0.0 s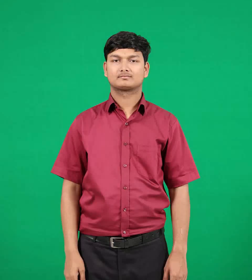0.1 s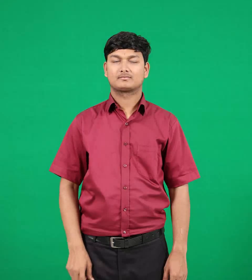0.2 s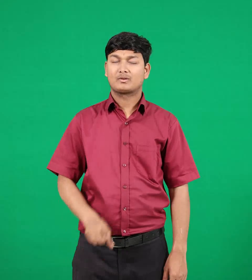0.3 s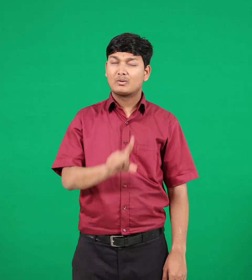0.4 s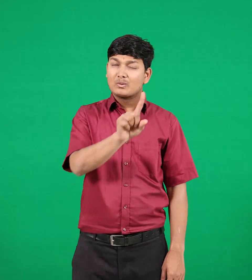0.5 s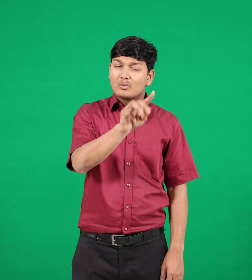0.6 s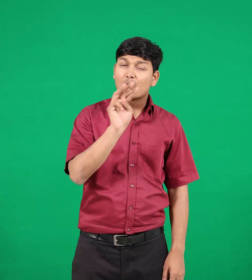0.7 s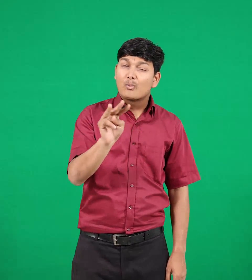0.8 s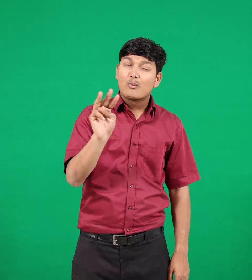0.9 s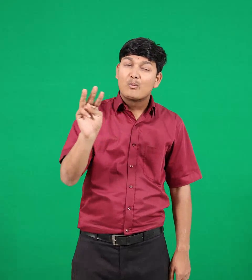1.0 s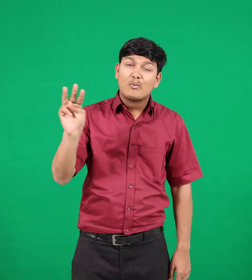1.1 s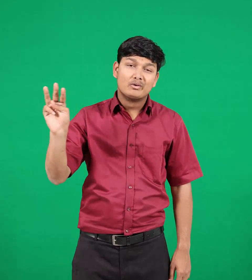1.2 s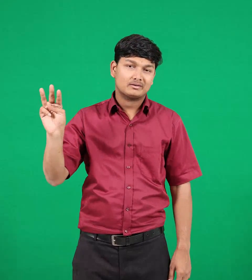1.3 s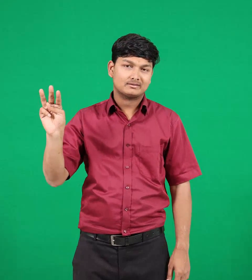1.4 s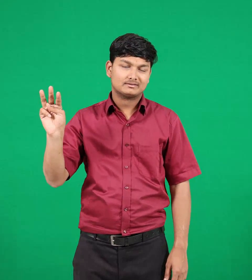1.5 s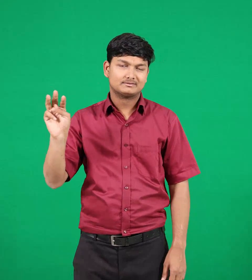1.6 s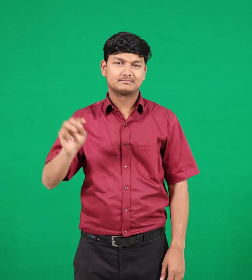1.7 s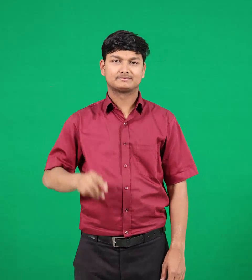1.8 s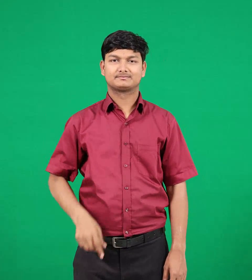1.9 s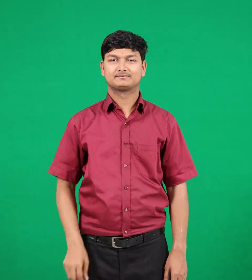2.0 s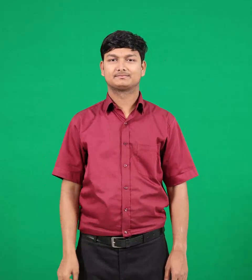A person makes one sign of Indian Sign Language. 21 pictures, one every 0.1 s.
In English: thousands
